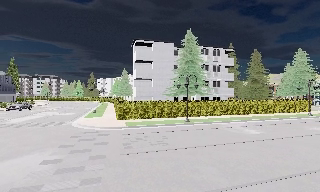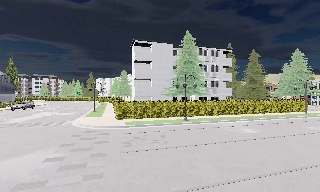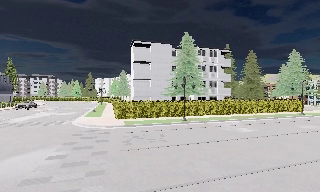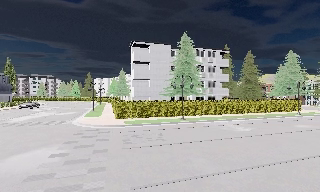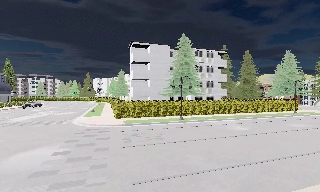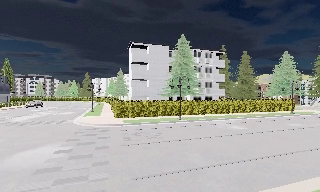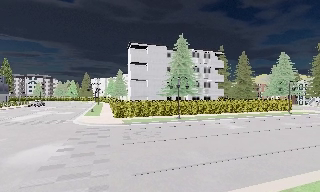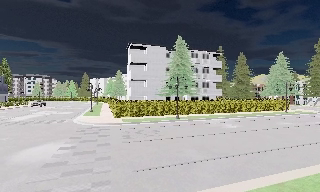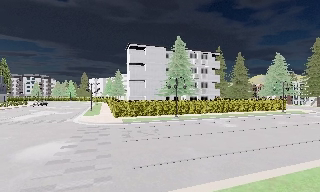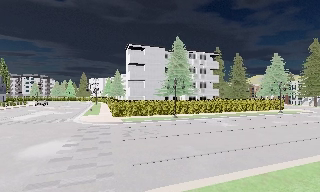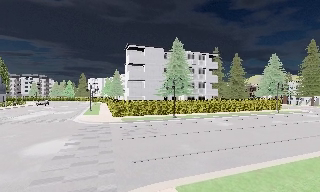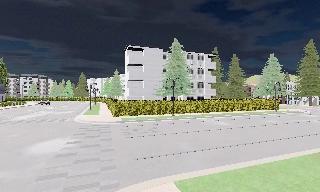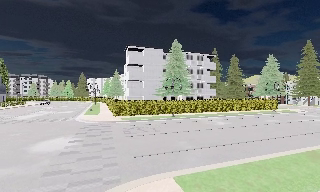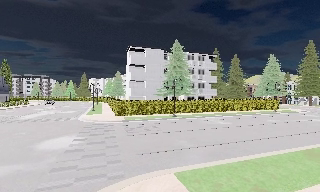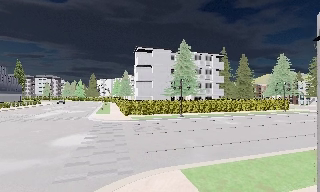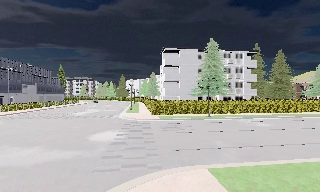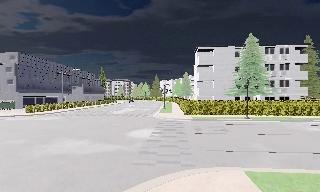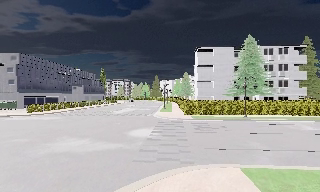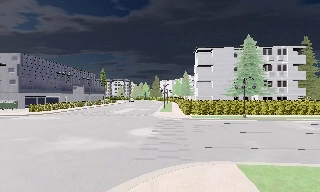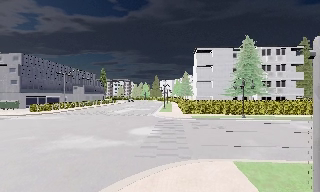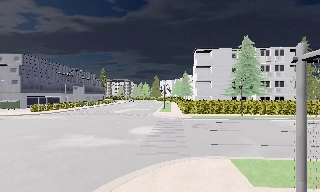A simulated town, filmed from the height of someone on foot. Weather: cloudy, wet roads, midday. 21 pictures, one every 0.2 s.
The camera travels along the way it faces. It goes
backward.
0.0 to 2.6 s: The camera travels backward, about 3.5 m, so what stands in front gets smaller.
2.6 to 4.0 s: The camera swings to its left by about 25 degrees, and the scene slides to the right. It travels backward, about 2 m, so what stands in front gets smaller.
The film runs backward here.
